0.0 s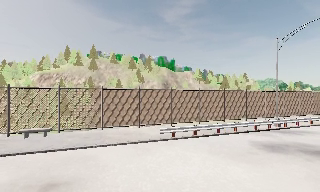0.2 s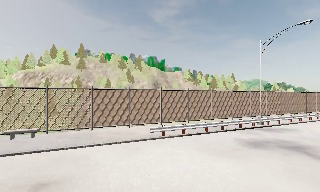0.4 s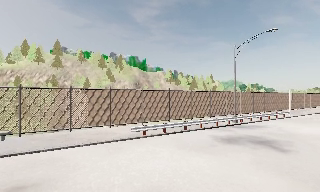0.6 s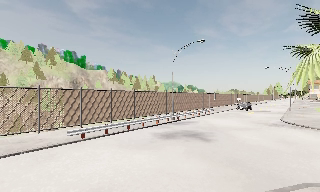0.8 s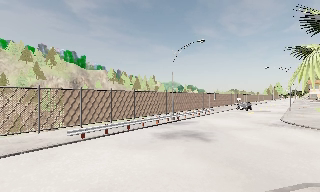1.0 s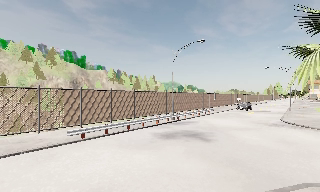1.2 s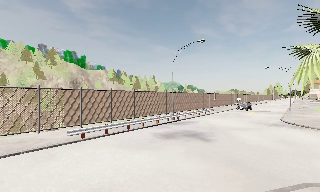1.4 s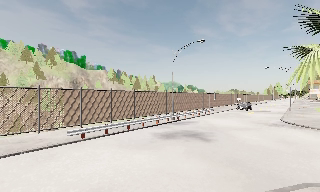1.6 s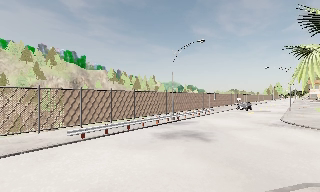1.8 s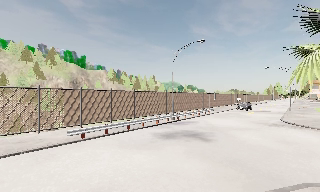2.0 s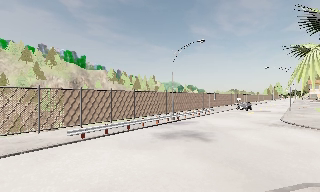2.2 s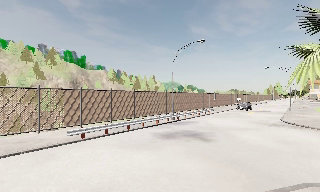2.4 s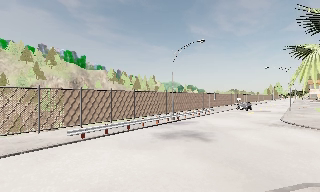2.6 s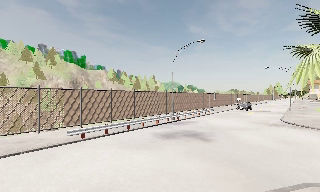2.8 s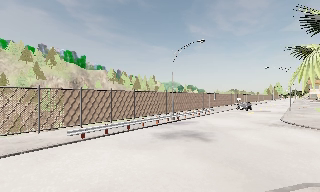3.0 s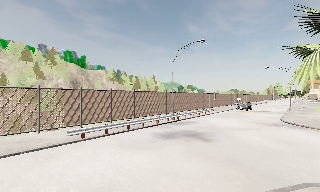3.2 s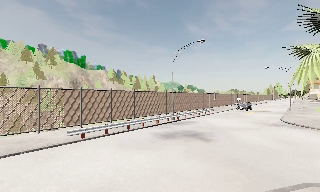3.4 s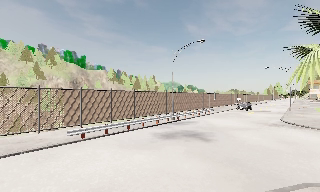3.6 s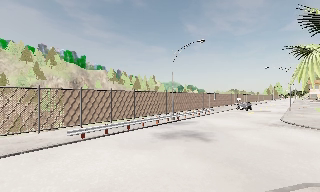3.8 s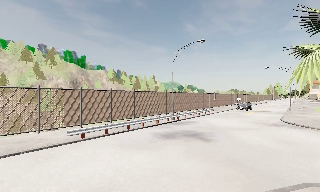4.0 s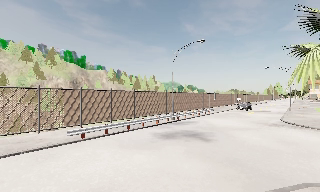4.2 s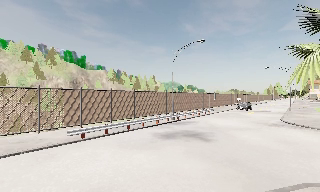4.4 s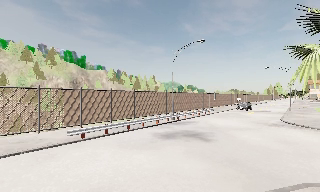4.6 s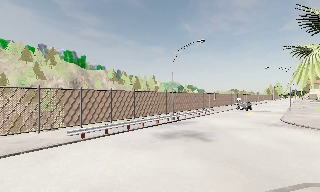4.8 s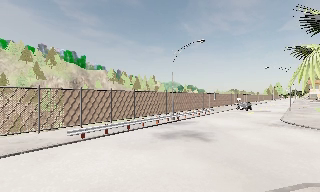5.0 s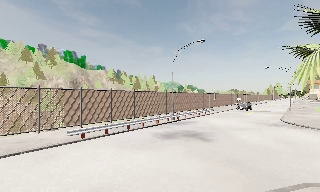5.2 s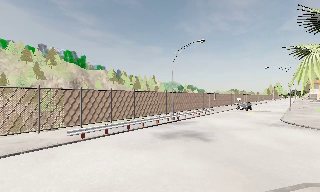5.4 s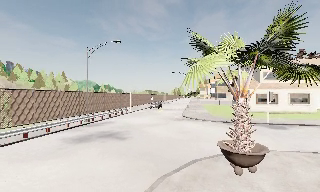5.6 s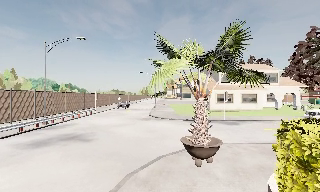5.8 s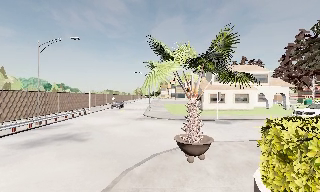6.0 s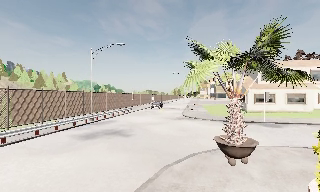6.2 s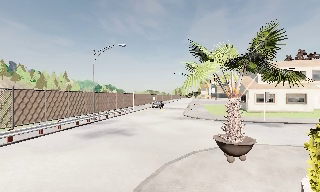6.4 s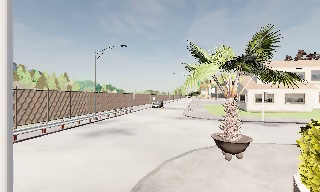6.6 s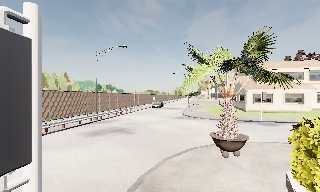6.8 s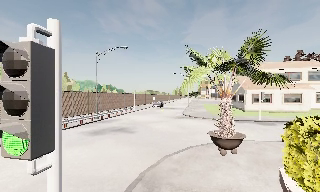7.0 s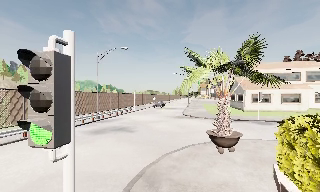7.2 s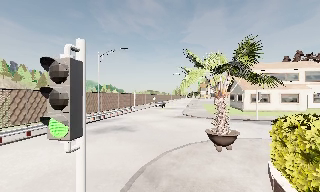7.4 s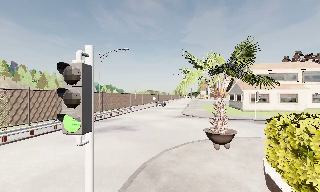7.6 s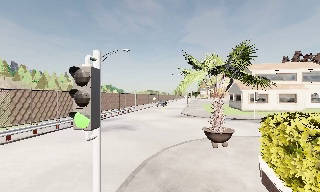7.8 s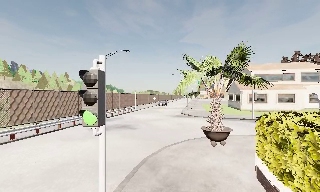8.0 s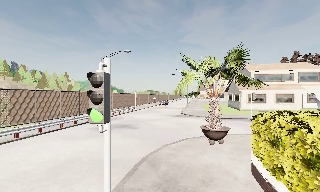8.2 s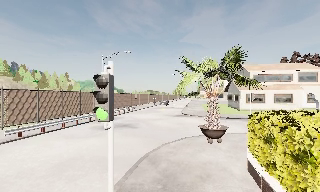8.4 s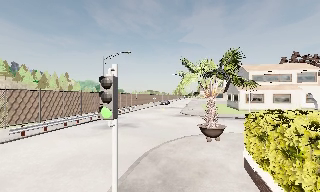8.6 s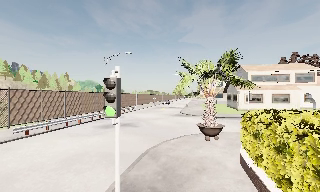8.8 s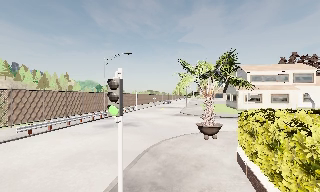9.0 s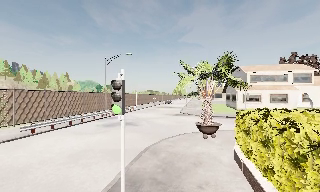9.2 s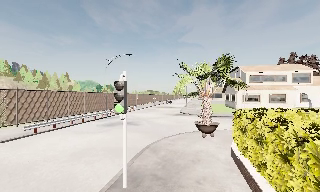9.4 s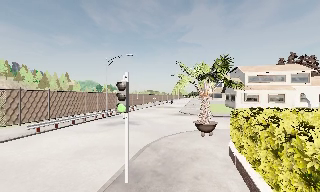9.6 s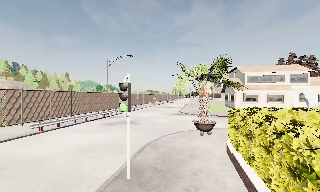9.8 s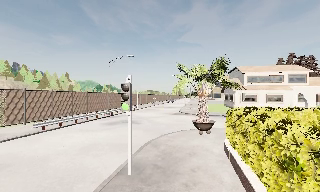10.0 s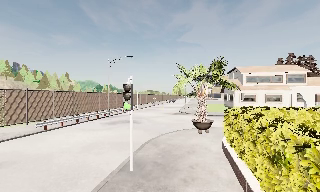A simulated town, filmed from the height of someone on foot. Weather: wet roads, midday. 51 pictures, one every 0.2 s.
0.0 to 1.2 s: The camera swings to its right by about 30 degrees, and the scene slides to the left. It travels backward, about 0.5 m. It loses speed.
1.2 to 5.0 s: The camera keeps its place and its aim.
5.0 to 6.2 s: The camera swings to its right by about 30 degrees, and the scene slides to the left. It travels backward, about 1 m, so what stands in front gets smaller.
6.2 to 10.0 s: The camera travels backward, about 4.5 m, so what stands in front gets smaller.
The film runs backward here.
